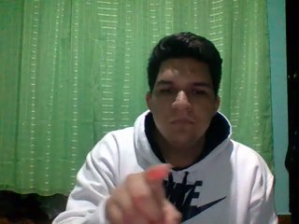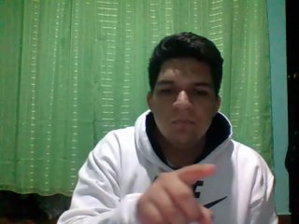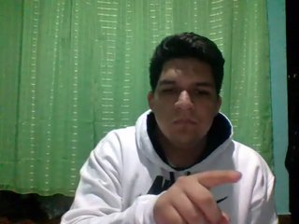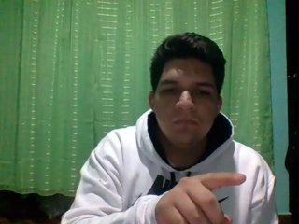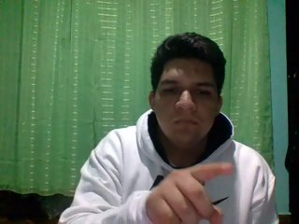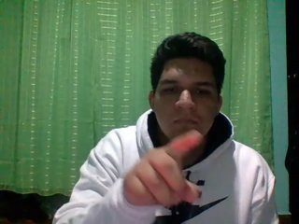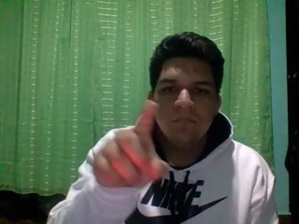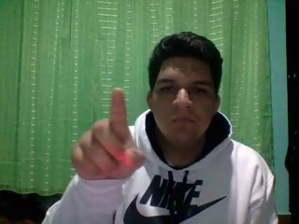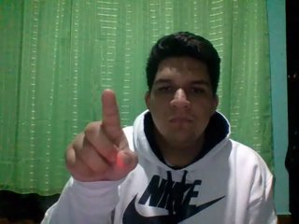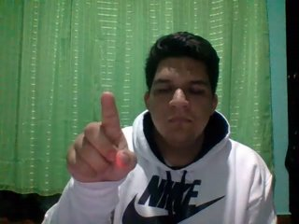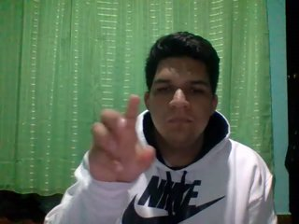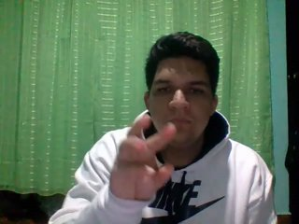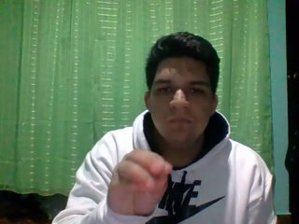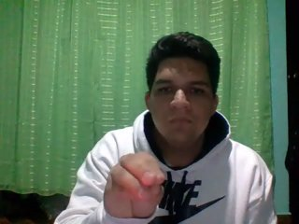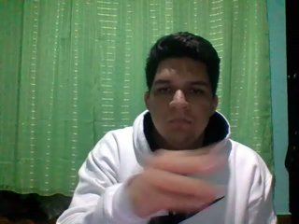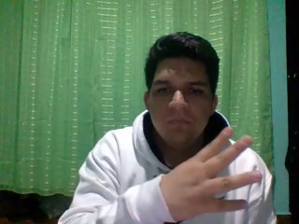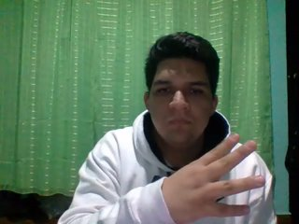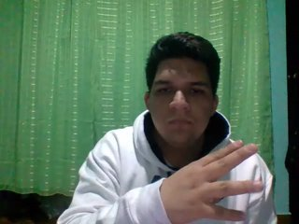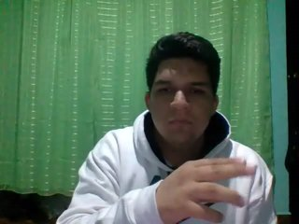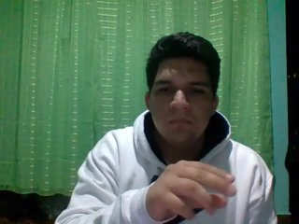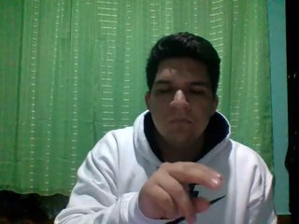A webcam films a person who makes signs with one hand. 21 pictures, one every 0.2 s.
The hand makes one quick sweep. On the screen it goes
to the right.
0.0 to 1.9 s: Pointing with one finger.
2.0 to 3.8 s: On the screen the hand sweeps to the right. The name of the sign: Throw left.
